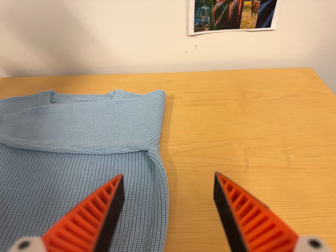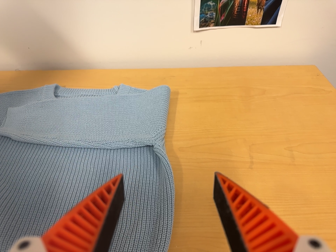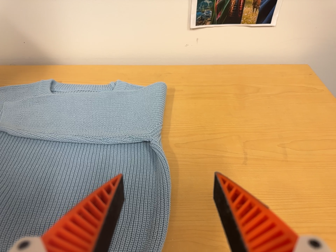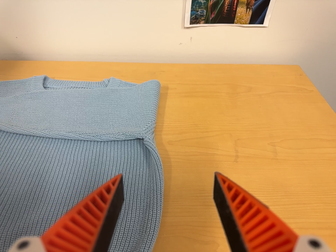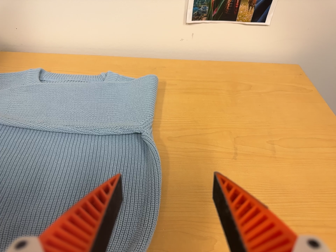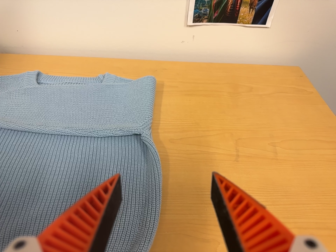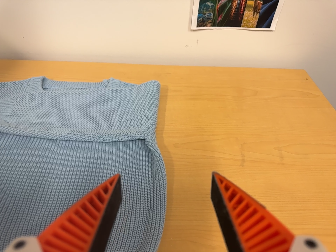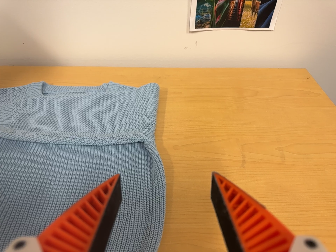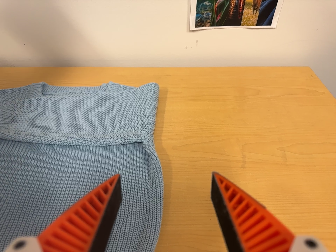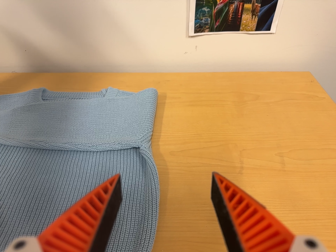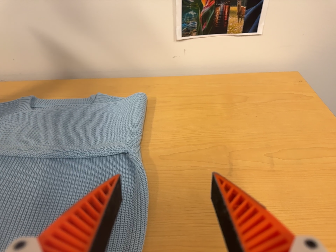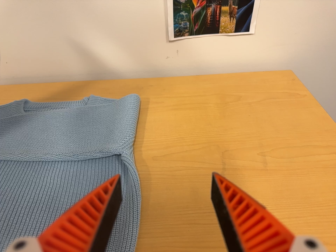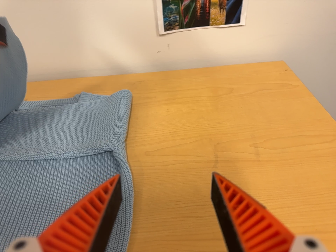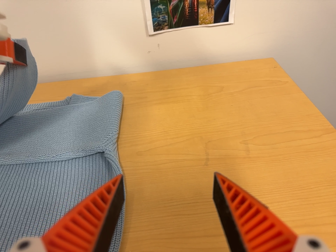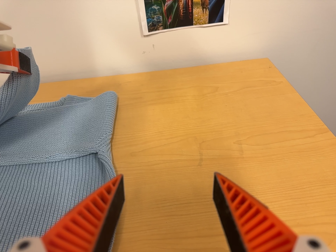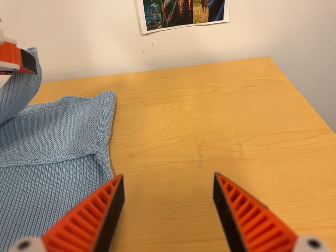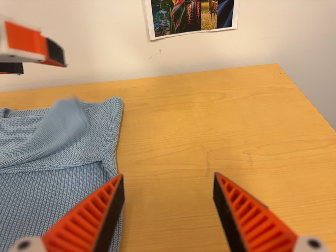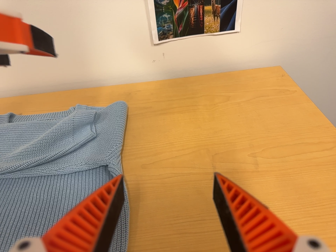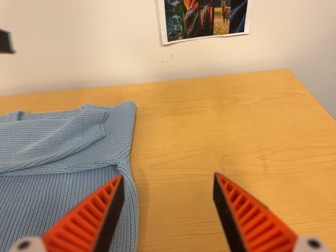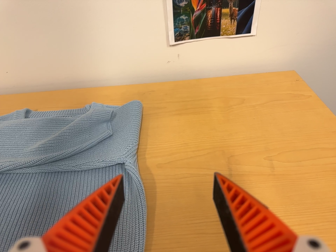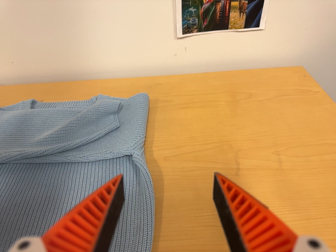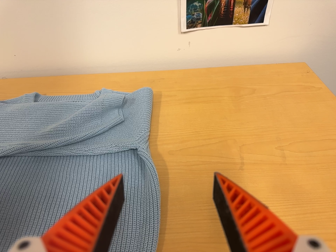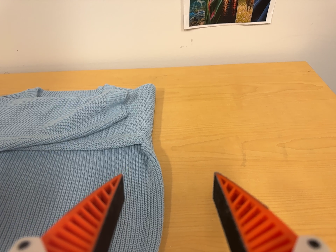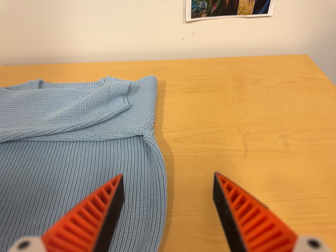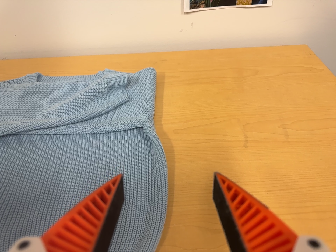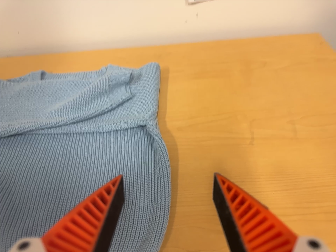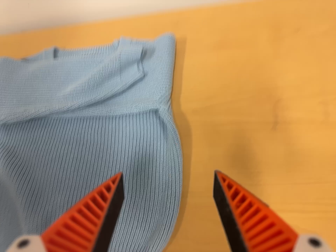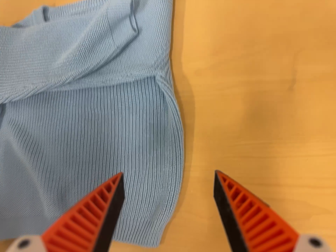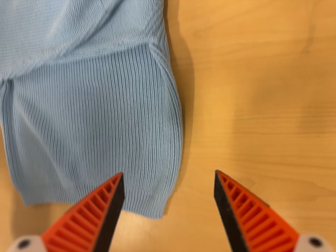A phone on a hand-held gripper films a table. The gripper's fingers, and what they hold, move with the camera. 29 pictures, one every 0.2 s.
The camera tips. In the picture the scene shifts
upward.
0.0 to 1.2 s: The camera shifts only a little, or ends up much as it began.
1.2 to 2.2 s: The camera travels to its right, about 6 cm, so close, fixed things drift to the left.
2.2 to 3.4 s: The camera shifts only a little, or ends up much as it began.
3.4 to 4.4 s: The camera travels to its left, about 6 cm, so close, fixed things drift to the right.
4.4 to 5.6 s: The camera pans to its left by about 25 degrees. It travels toward the top of its view, to its right and forward, about 22 cm. Its aim tips toward the bottom of its view by about 45 degrees, and the scene shifts upward. It rolls about its line of sight by about 10 degrees, and the scene rotates counterclockwise.
The film runs forward here.
